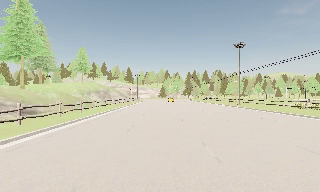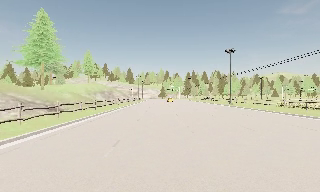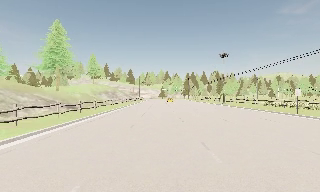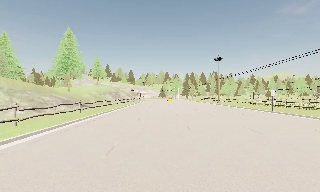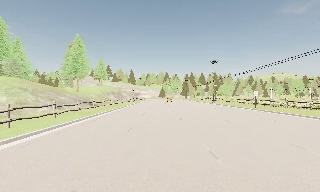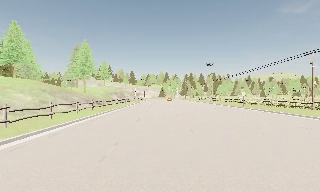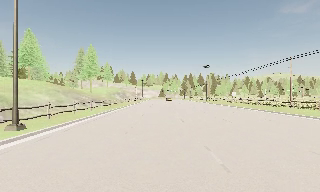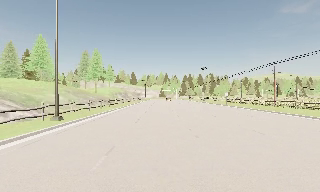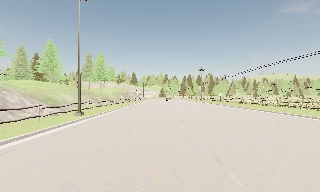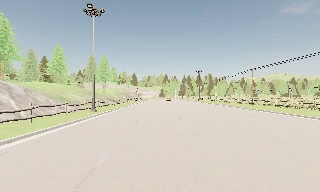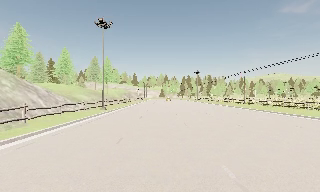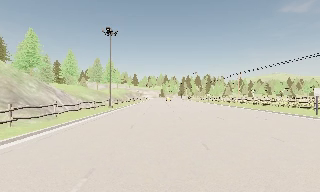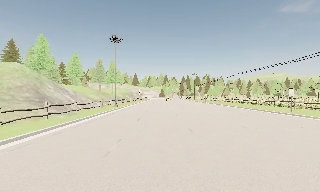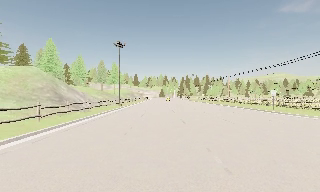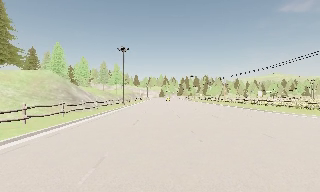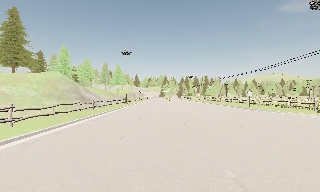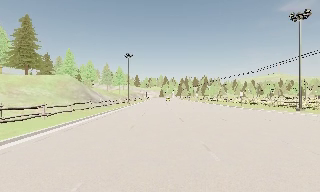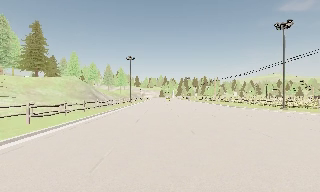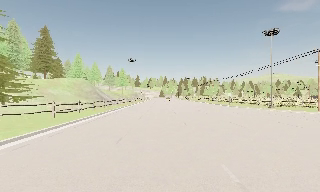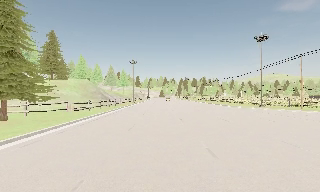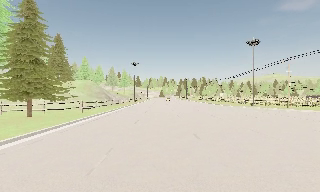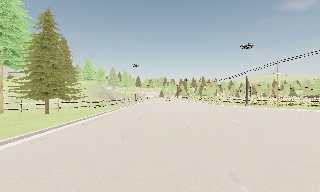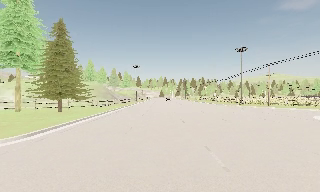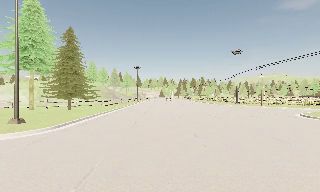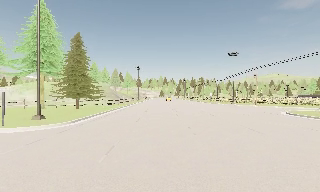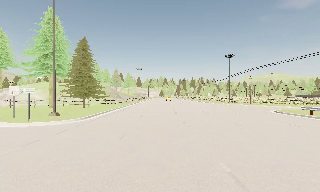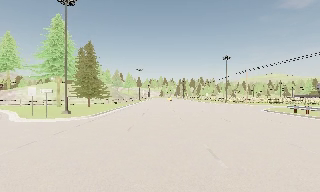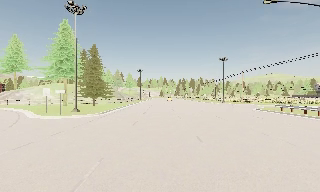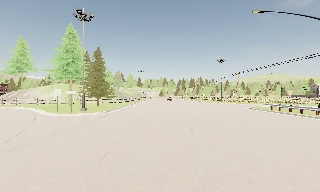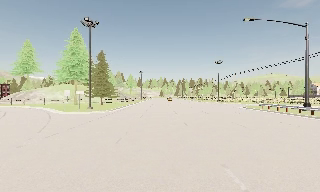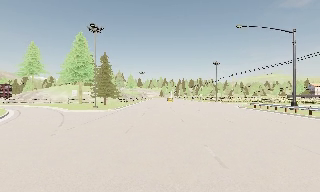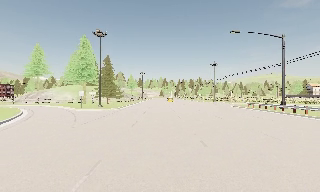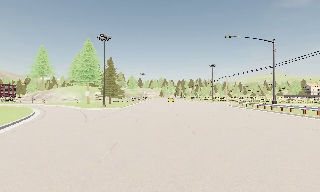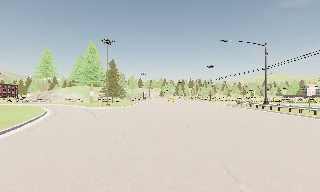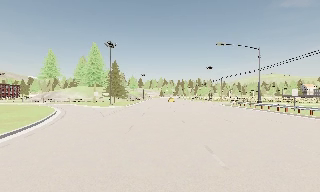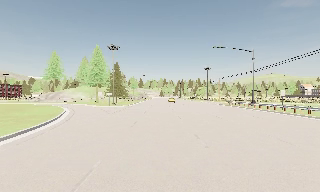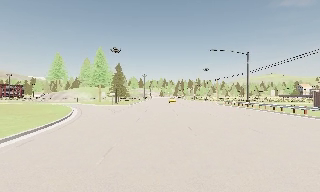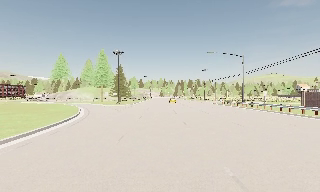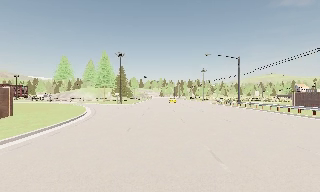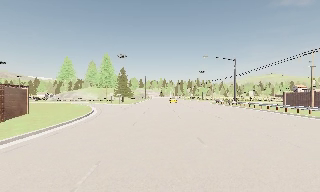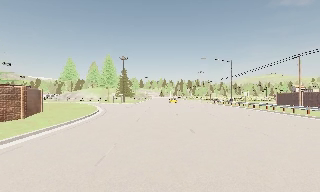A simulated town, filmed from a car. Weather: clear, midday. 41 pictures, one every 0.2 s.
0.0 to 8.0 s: The camera travels backward, about 100 m, so what stands in front gets smaller. It loses speed.
The film runs backward here.
